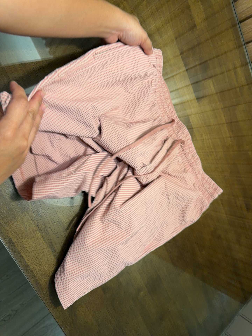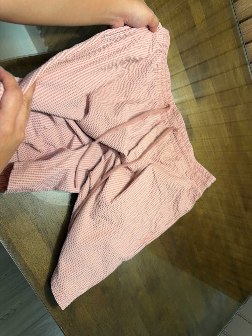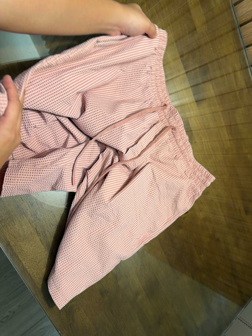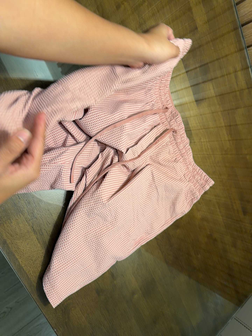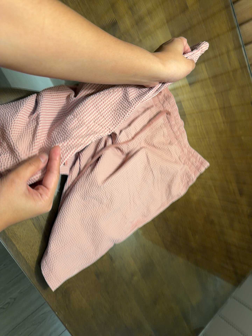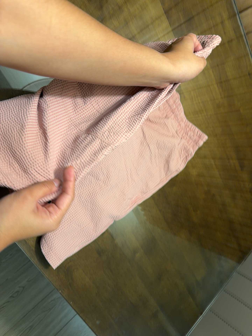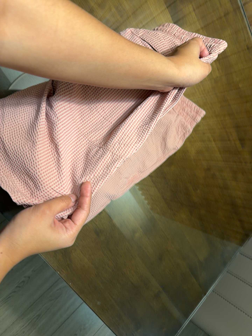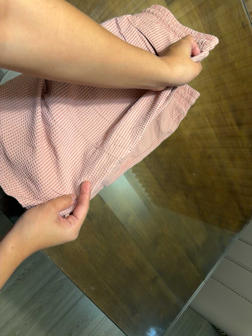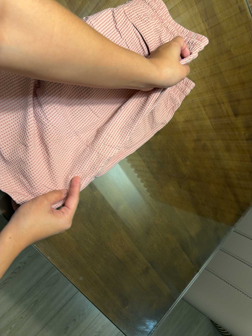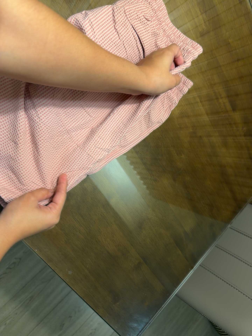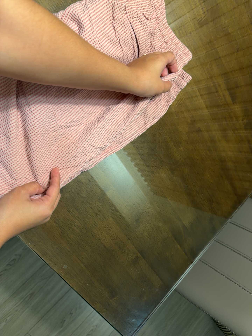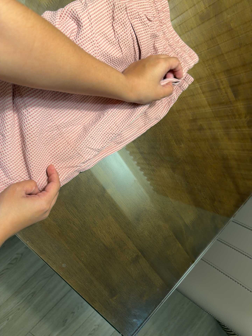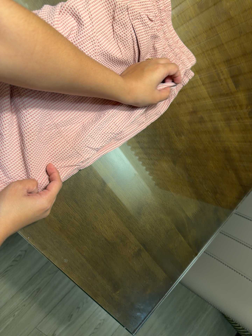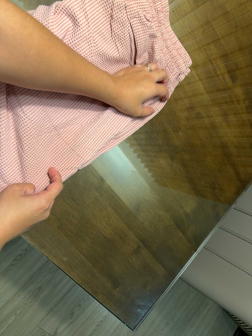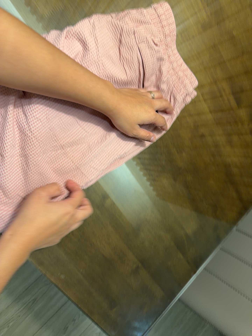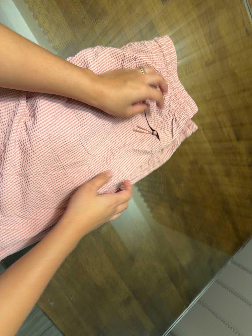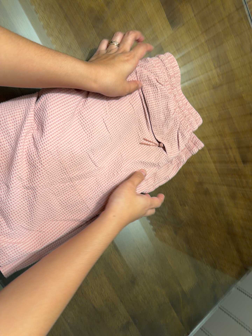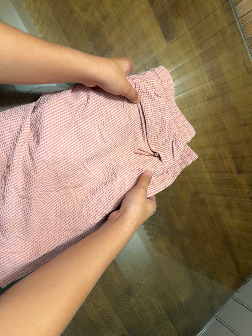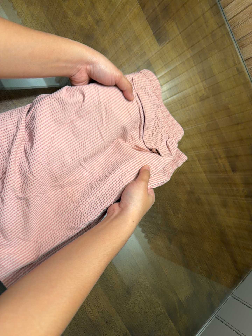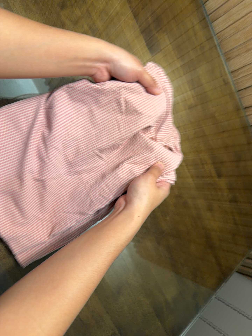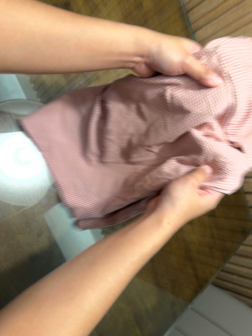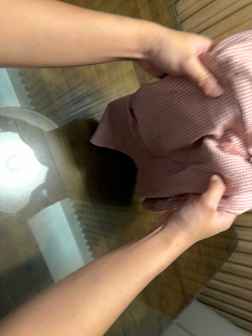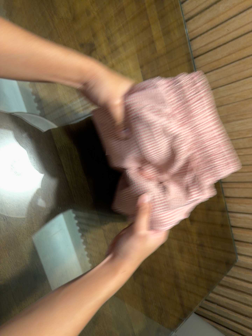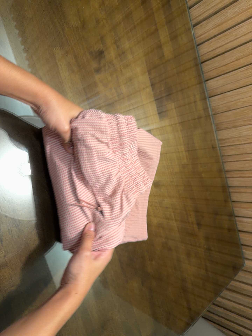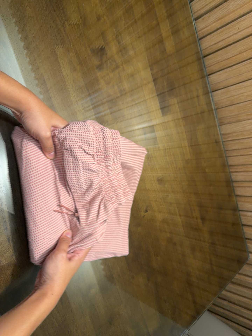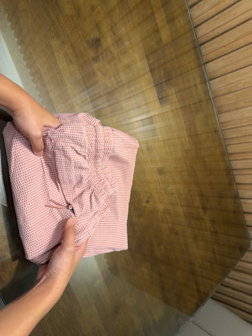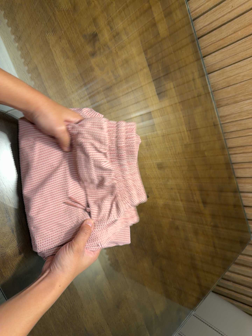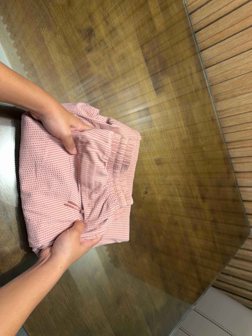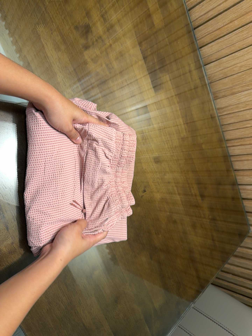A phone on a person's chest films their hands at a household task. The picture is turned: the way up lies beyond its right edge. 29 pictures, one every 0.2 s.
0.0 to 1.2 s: The camera travels toward the bottom of its view, about 8 cm, so close, fixed things drift upward.
1.2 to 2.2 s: The camera travels to its right, toward the bottom of its view and forward, about 12 cm, so close, fixed things drift to the left.
2.2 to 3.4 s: The camera's aim tips toward the top of its view by about 10 degrees, and the scene shifts downward.
3.4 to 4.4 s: The camera pans to its right by about 10 degrees. It travels backward and to its left, about 12 cm, so what stands in front gets smaller. It rolls about its line of sight by about 10 degrees, and the scene rotates clockwise.
4.4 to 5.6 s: The camera shifts only a little, or ends up much as it began.
The film runs forward here.
